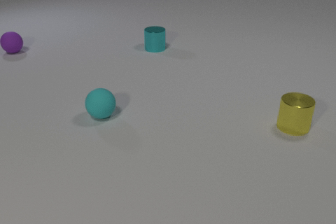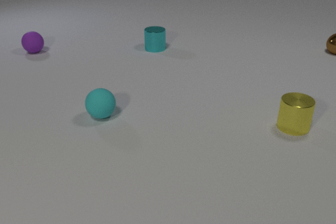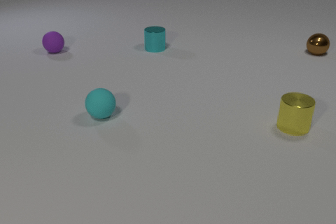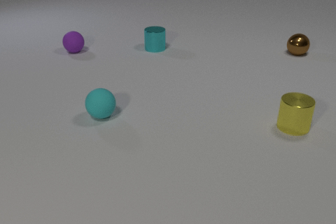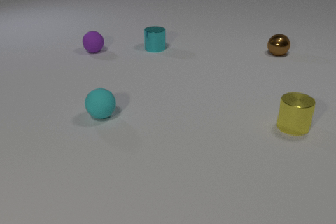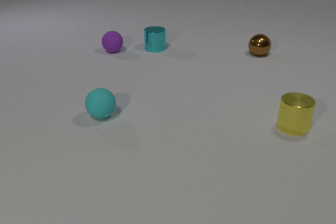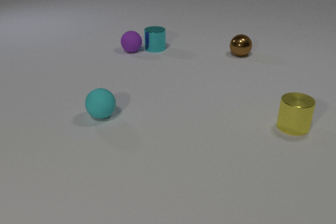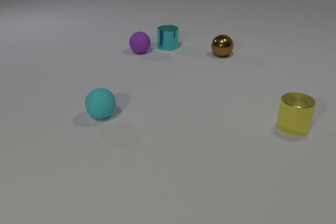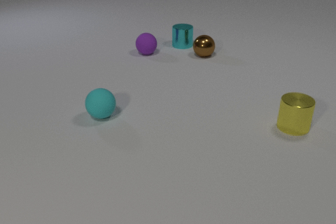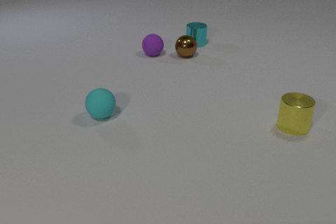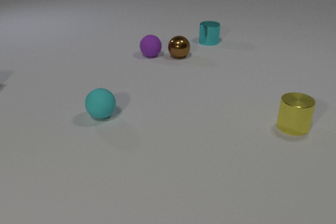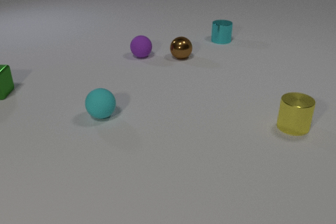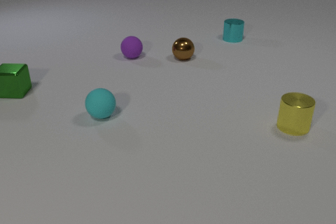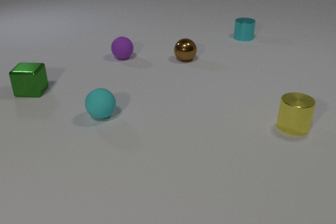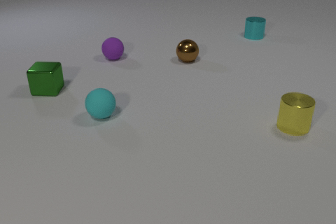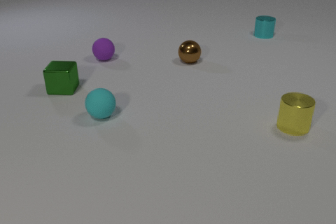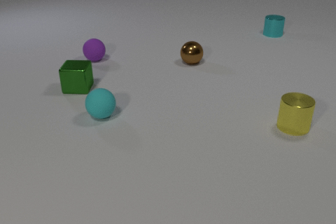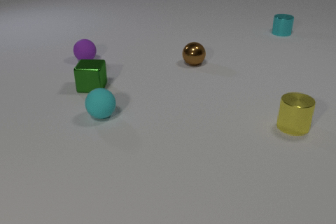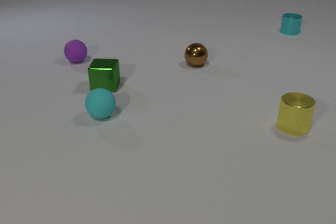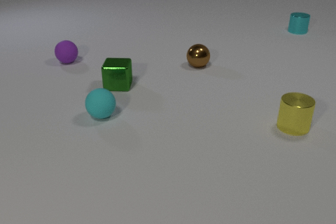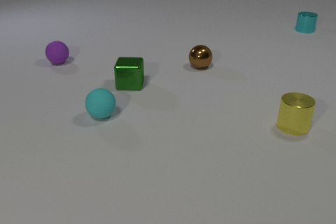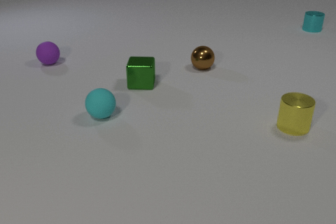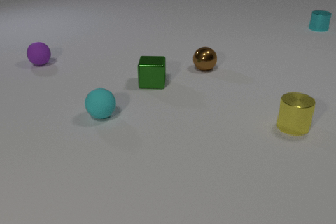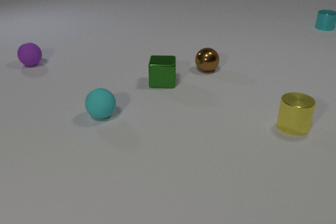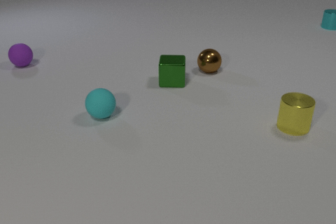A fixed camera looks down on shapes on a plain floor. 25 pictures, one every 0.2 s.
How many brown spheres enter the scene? 1.
How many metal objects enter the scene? 2.
How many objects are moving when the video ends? 4.
0.0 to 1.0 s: The purple rubber sphere rolls to the right. The brown metal sphere comes in at the right edge, rolls to the left.
1.0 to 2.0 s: The purple rubber sphere rolls to the right and toward the camera. The cyan metal cylinder slides to the right. The brown metal sphere rolls to the left. The purple rubber sphere and the cyan metal cylinder collide. The purple rubber sphere and the brown metal sphere collide.
2.0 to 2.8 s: The purple rubber sphere rolls to the left. The cyan metal cylinder slides to the right and away from the camera. The brown metal sphere rolls toward the camera and to the right. The green metal cube comes in at the left edge, slides to the right.
2.8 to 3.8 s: The purple rubber sphere rolls to the left. The cyan metal cylinder slides to the right and away from the camera. The brown metal sphere rolls toward the camera and to the right. The green metal cube slides to the right.
3.8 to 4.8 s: The purple rubber sphere rolls to the left. The cyan metal cylinder slides to the right and away from the camera. The brown metal sphere rolls toward the camera and to the right. The green metal cube slides to the right.
